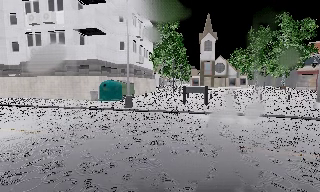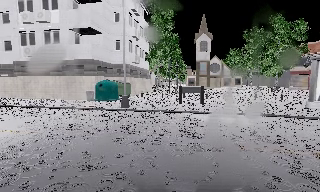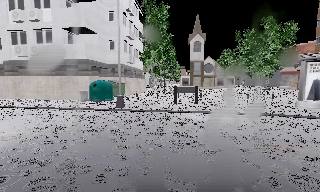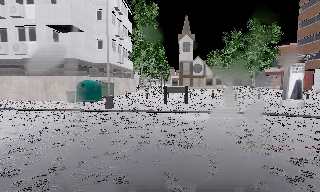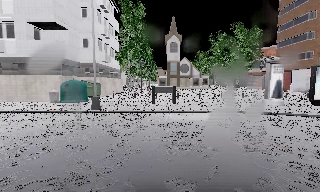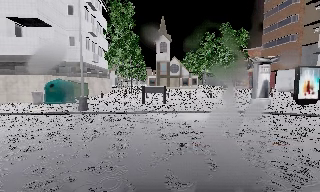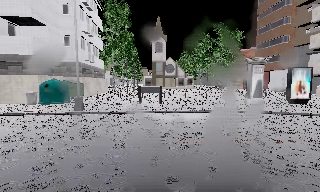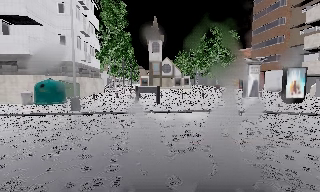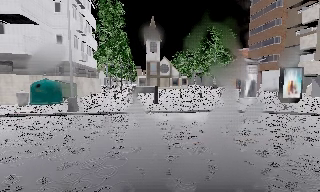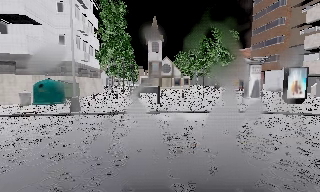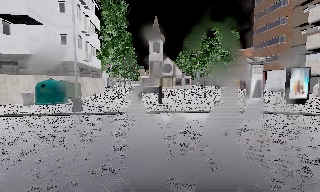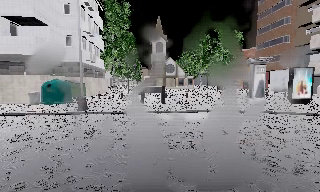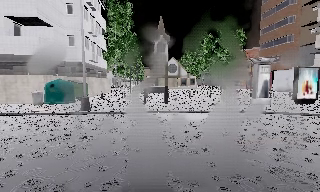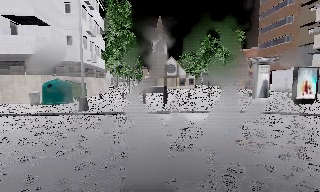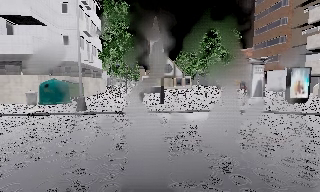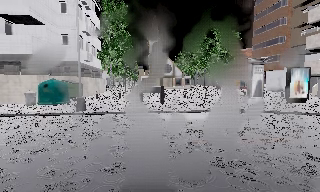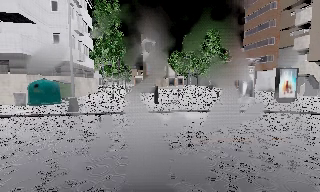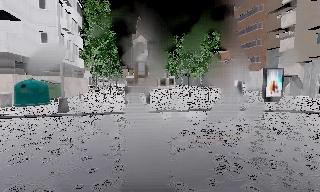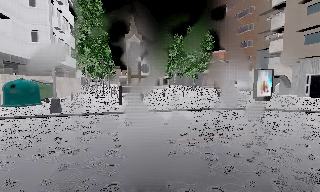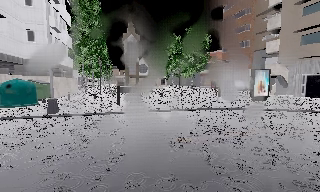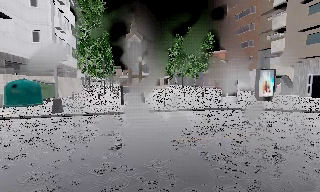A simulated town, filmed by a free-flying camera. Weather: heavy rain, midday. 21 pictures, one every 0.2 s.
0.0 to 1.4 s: The camera swings to its right by about 20 degrees, and the scene slides to the left.
1.4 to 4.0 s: The camera travels to its left, about 0.5 m.
The film runs backward here.
